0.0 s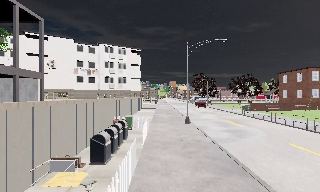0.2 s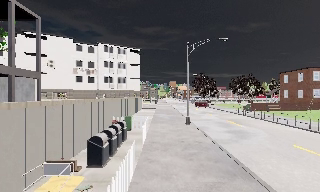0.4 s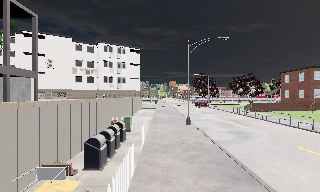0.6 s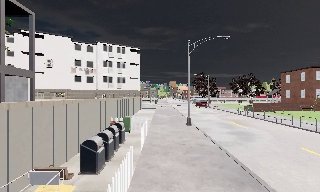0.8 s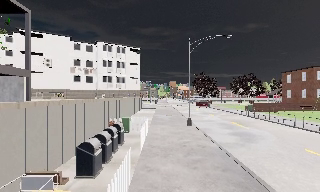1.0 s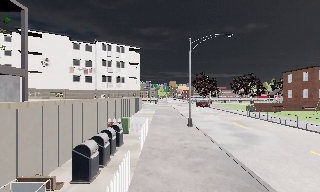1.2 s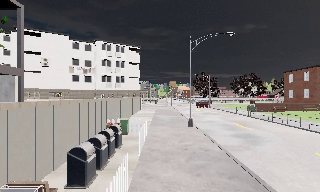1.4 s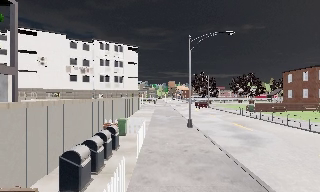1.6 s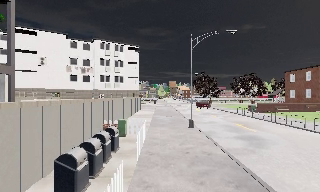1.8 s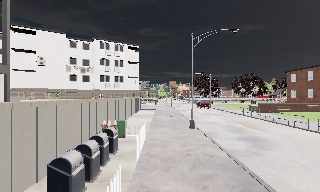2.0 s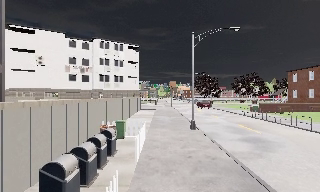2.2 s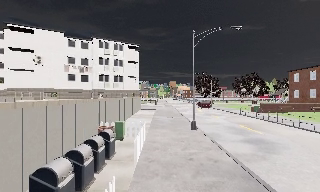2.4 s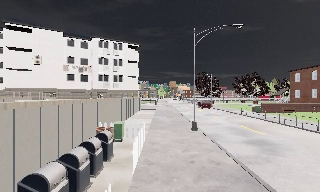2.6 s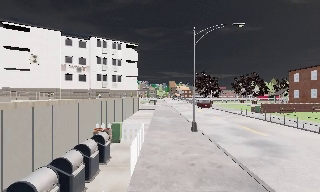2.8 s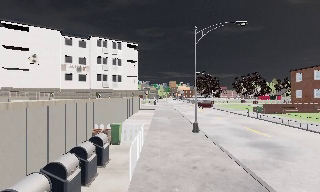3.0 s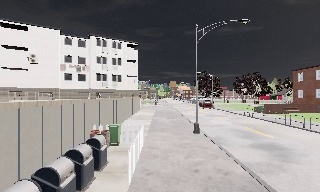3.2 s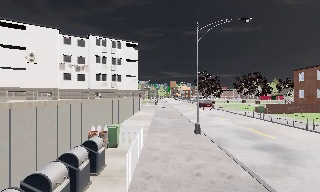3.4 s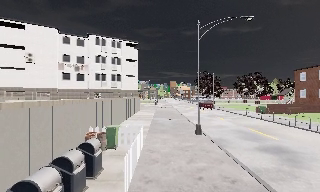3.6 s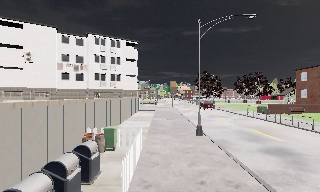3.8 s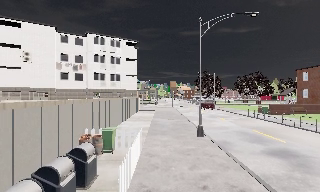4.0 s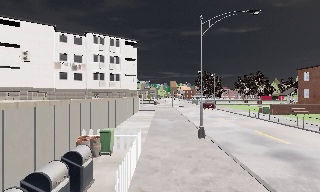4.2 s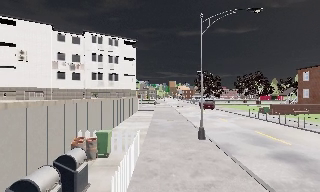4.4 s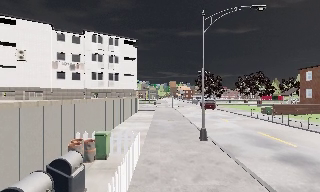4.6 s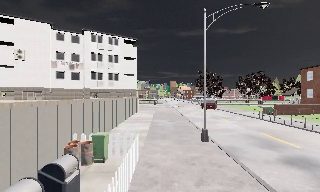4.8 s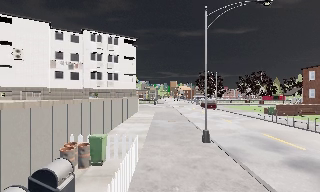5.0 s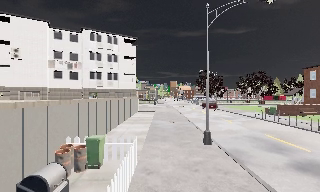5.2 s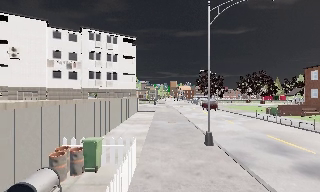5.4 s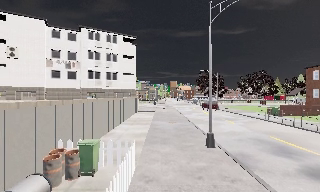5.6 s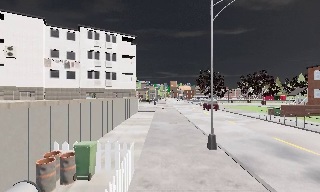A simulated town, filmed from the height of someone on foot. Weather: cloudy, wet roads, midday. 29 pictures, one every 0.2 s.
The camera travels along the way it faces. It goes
forward.
0.0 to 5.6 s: The camera travels forward, about 7 m, so what stands in front looms larger.
The film runs forward here.
